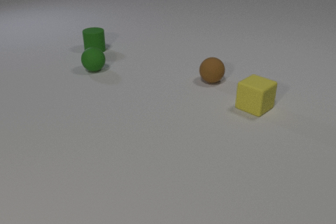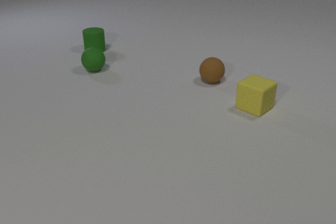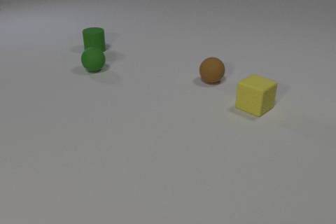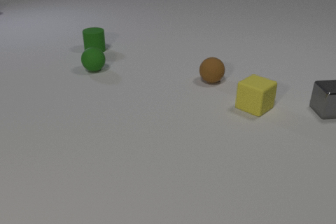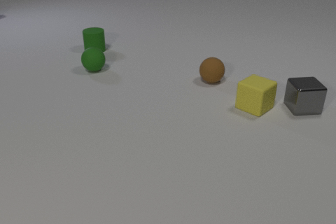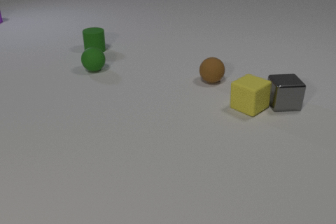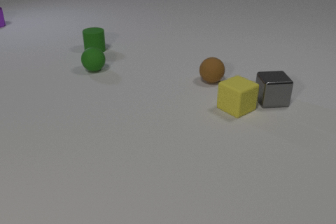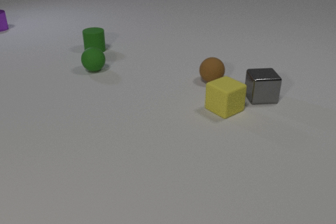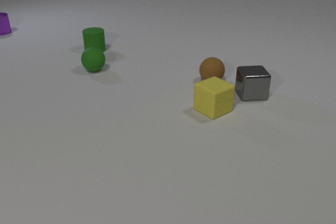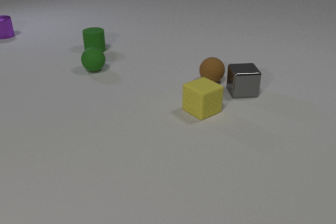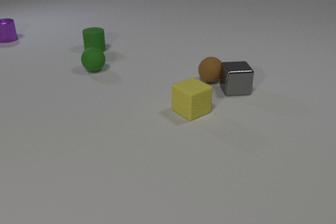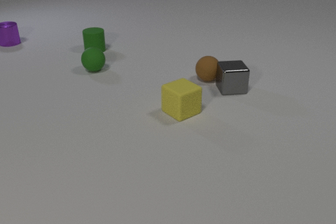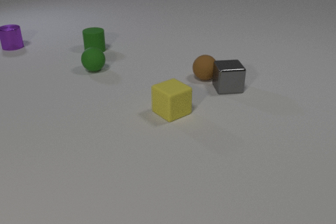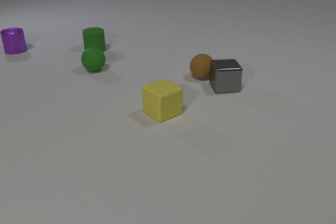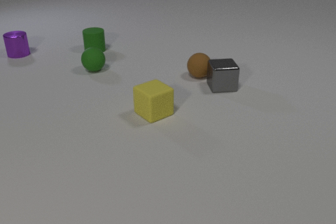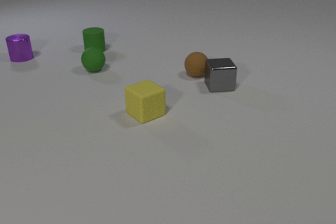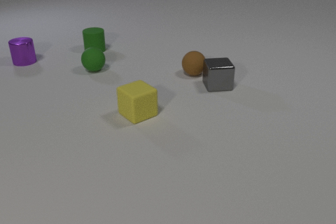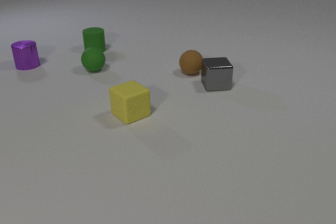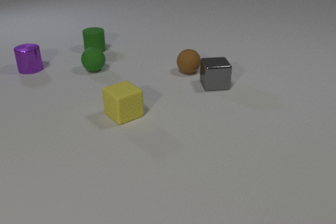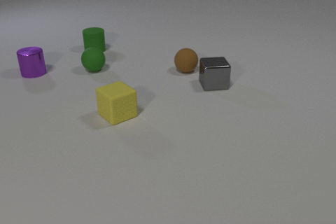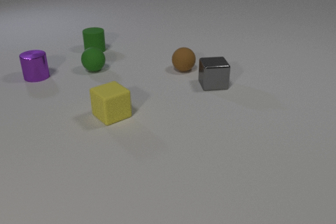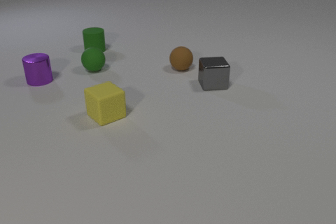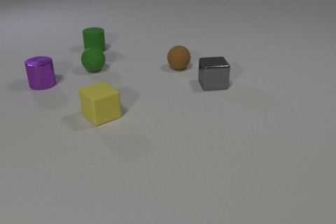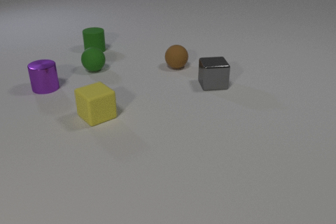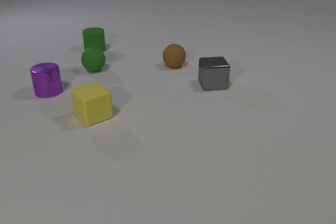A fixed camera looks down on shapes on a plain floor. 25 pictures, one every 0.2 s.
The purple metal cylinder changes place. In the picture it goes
toward the camera.
The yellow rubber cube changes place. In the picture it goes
to the left.
0.0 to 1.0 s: The gray metal cube comes in at the right edge, slides to the left. The purple metal cylinder comes in at the left edge, slides toward the camera. The gray metal cube and the yellow rubber cube collide.
1.0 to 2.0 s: The gray metal cube slides to the left and away from the camera. The yellow rubber cube slides to the left. The purple metal cylinder slides toward the camera. The gray metal cube and the brown rubber sphere collide.
2.0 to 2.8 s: The gray metal cube slides to the left. The yellow rubber cube slides to the left. The purple metal cylinder slides toward the camera. The brown rubber sphere rolls to the left and away from the camera.
2.8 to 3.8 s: The gray metal cube slides to the left. The yellow rubber cube slides to the left. The purple metal cylinder slides toward the camera. The brown rubber sphere rolls to the left and away from the camera.
3.8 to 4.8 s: The yellow rubber cube slides to the left. The purple metal cylinder slides toward the camera. The brown rubber sphere rolls to the left and away from the camera.
What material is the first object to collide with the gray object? rubber.
How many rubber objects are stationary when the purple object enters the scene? 4.
What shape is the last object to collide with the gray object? sphere.
